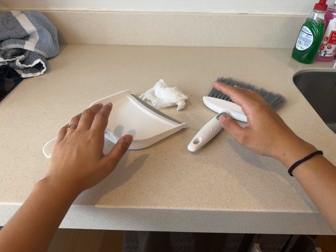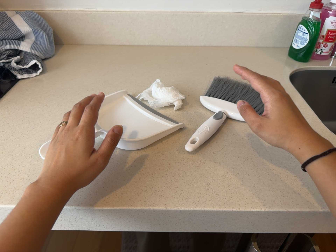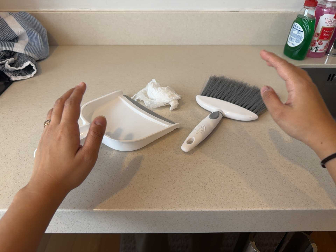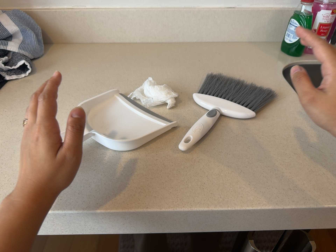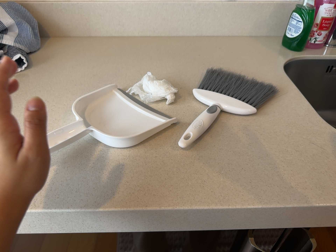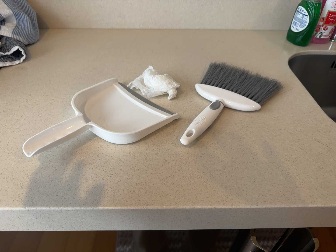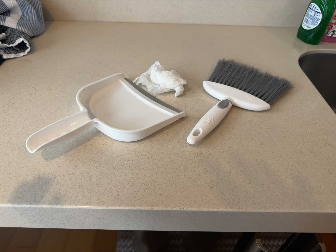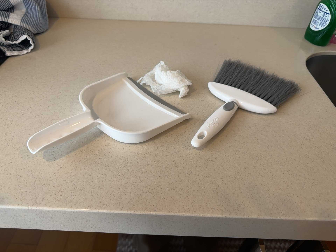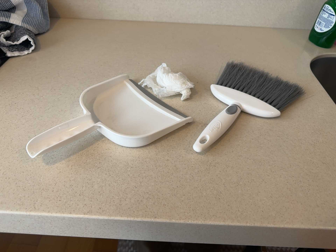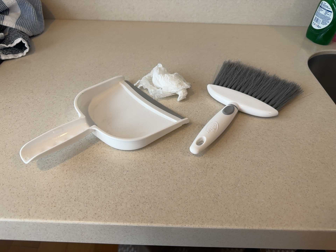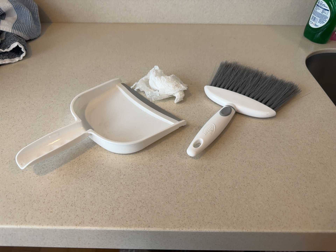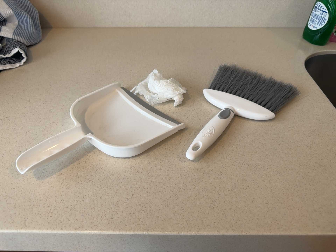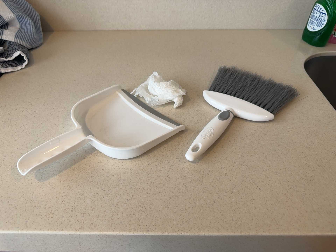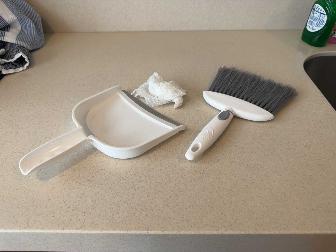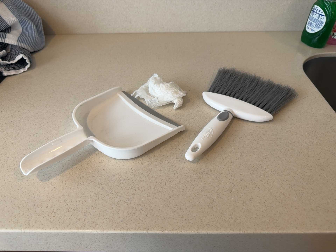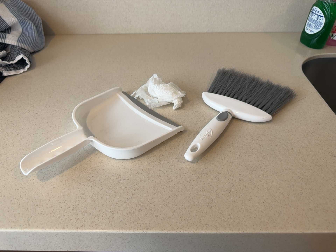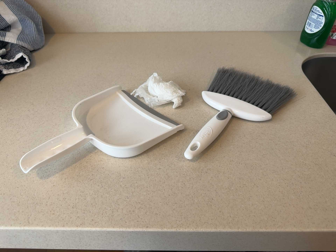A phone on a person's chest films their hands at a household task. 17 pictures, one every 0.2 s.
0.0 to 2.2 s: The camera travels forward, about 7 cm, so what stands in front looms larger.
2.2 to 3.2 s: The camera keeps its place and its aim.
The film runs backward here.
